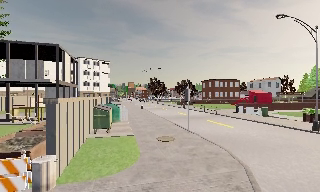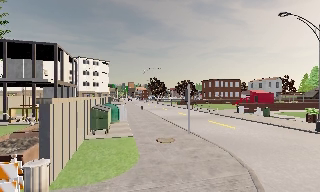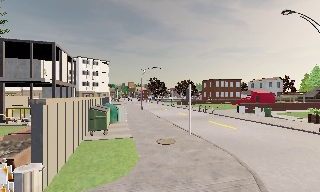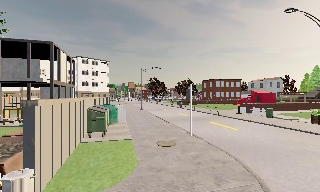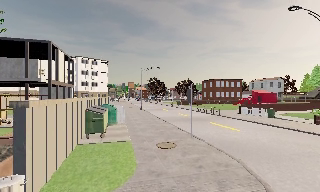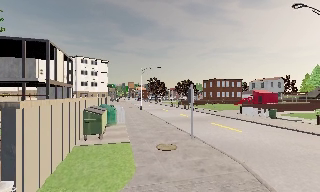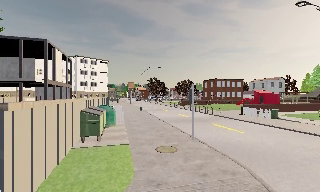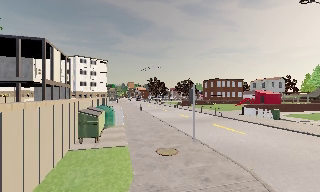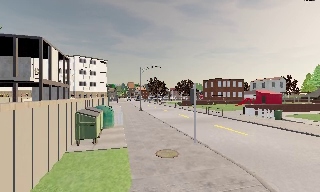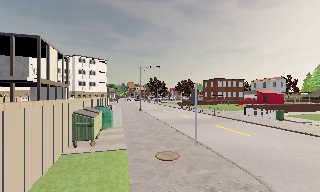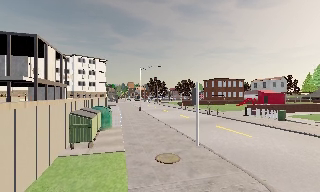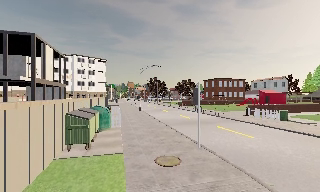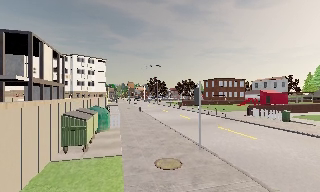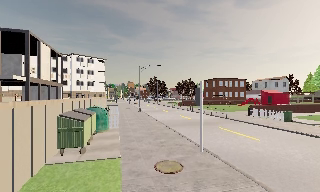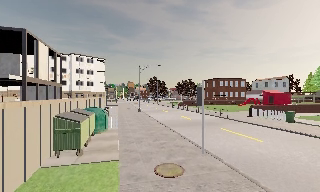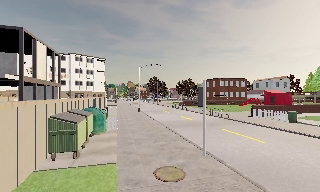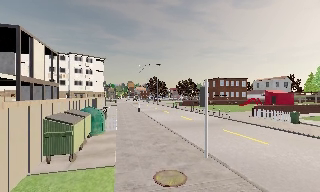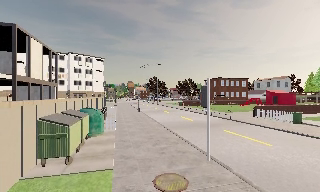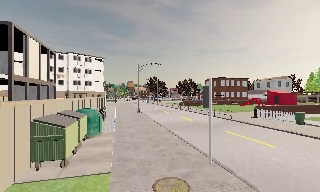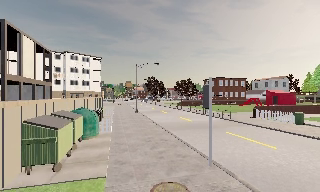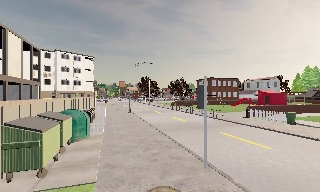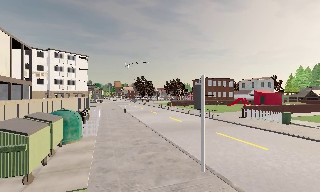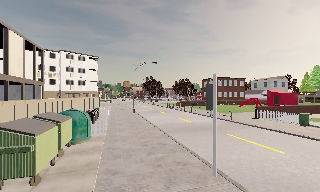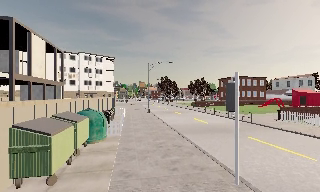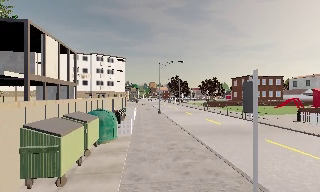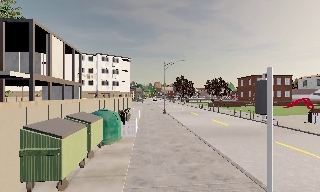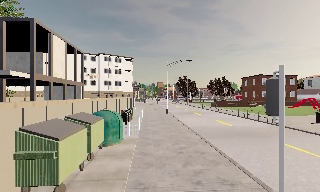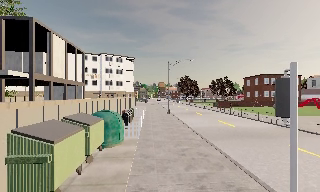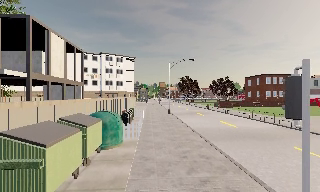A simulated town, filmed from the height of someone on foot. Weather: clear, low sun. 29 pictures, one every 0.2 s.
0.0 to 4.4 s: The camera travels forward, about 6 m, so what stands in front looms larger.
4.4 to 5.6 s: The scene slides to the right, as the camera pans about 10 degrees to its left. It travels forward, about 1.5 m, so what stands in front looms larger.
The film runs forward here.
